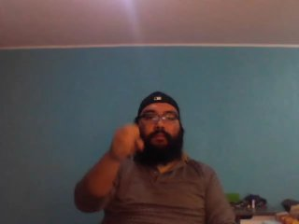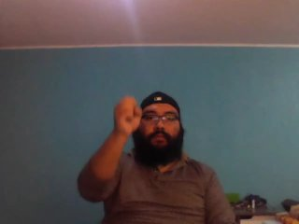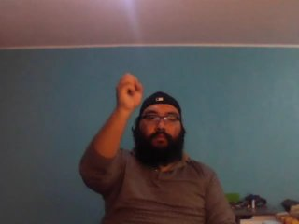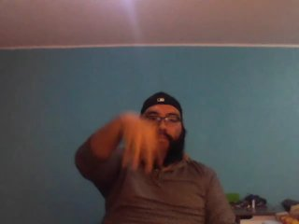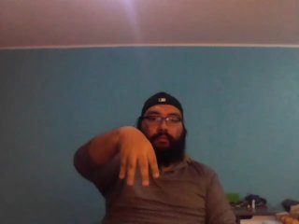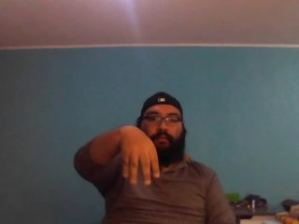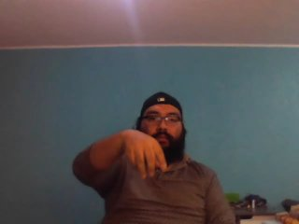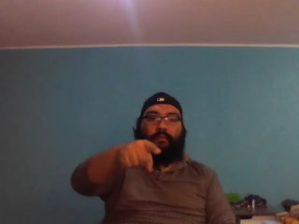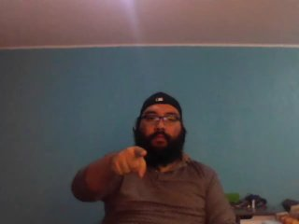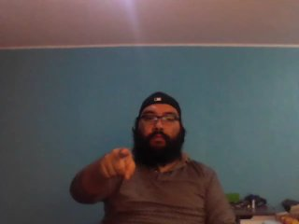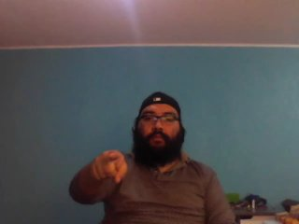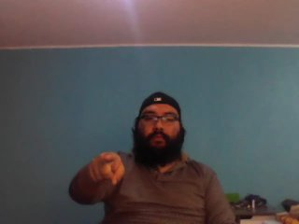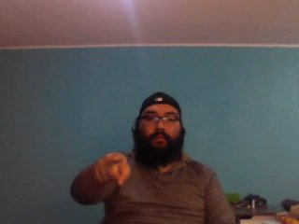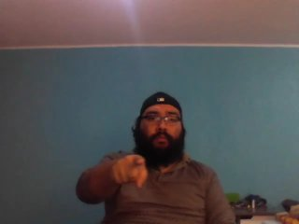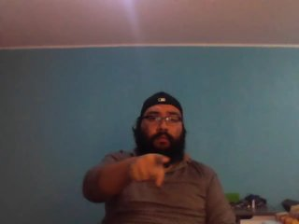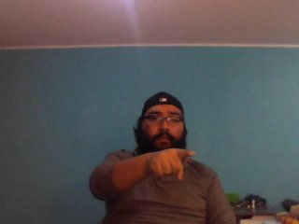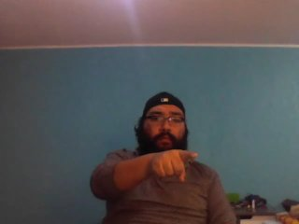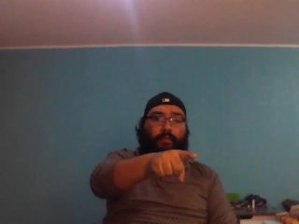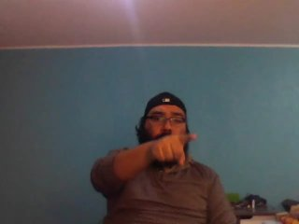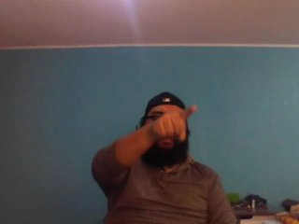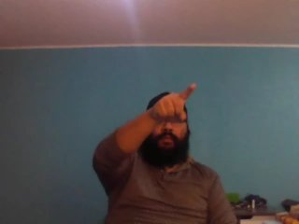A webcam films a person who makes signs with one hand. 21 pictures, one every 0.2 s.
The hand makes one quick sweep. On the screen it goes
downward.
0.3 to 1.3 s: On the screen the hand sweeps downward. The name of the sign: Throw down.
1.4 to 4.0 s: Pointing with one finger.
